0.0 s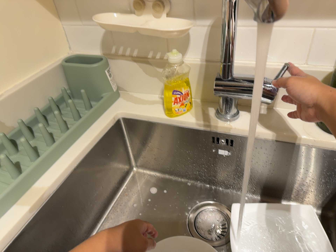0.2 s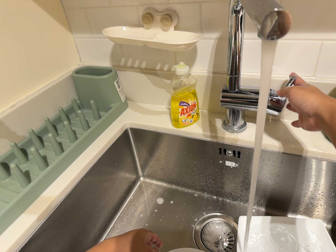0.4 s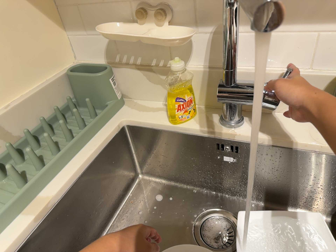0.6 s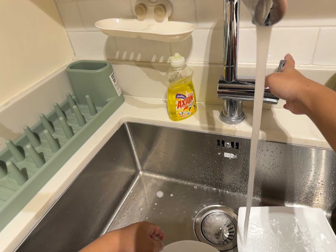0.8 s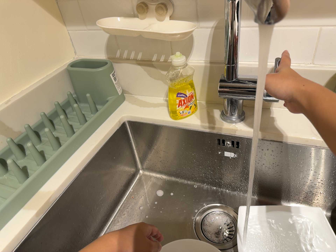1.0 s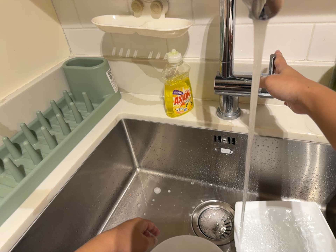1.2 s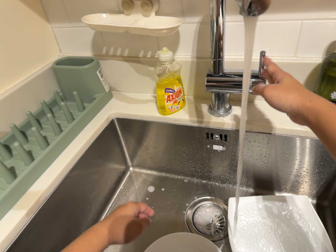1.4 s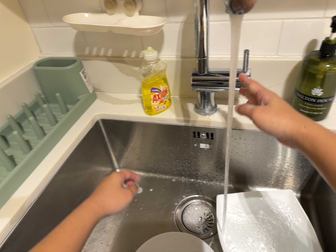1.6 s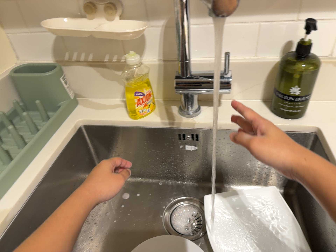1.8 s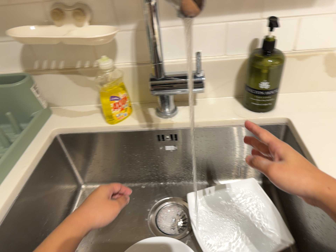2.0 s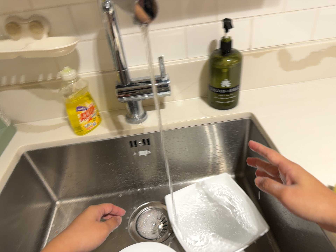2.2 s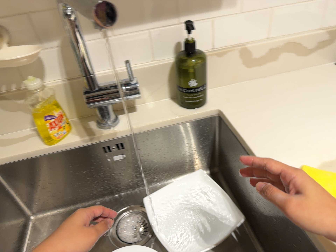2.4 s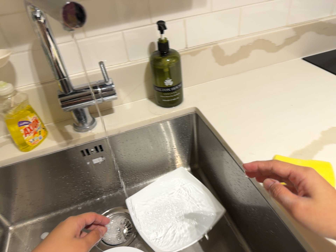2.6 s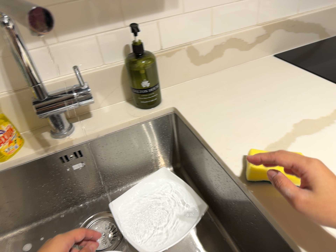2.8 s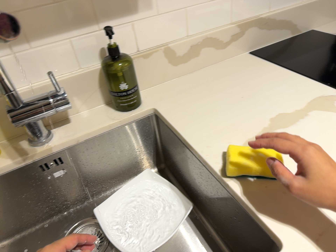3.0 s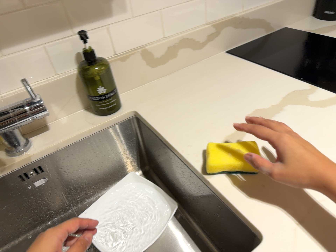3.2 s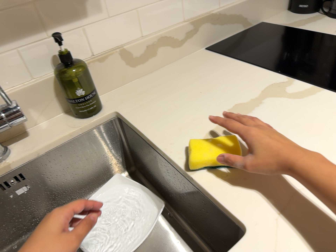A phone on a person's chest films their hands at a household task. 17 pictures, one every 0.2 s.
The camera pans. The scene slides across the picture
to the left.
The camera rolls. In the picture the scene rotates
counterclockwise.
0.0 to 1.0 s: The camera shifts only a little, or ends up much as it began.
1.0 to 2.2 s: The scene slides to the left, as the camera pans about 25 degrees to its right. It rolls about its line of sight by about 20 degrees, and the scene rotates counterclockwise.
2.2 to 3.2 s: The camera pans to its right by about 15 degrees. It travels to its right, about 6 cm, so close, fixed things drift to the left. It rolls about its line of sight by about 15 degrees, and the scene rotates counterclockwise.
The film runs forward here.
